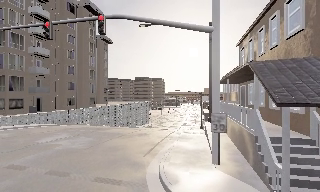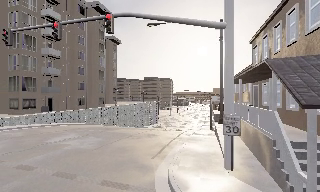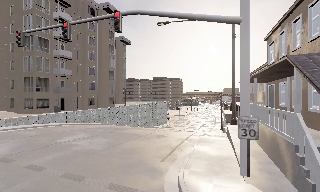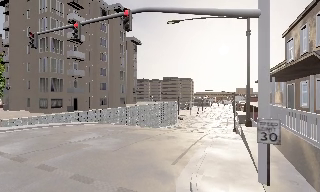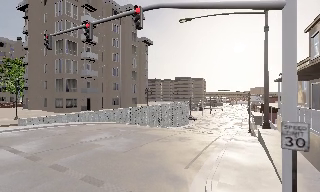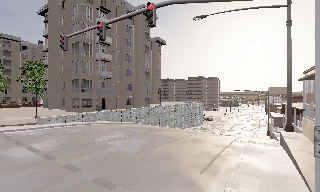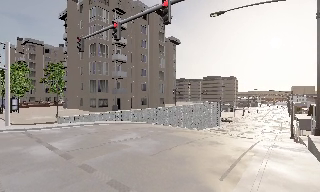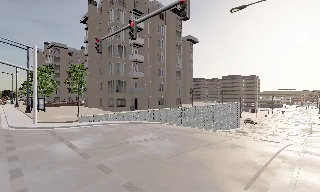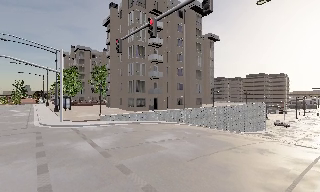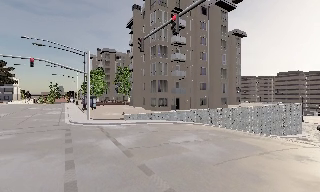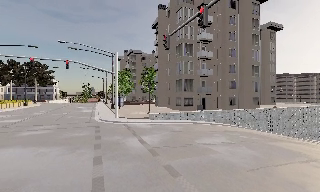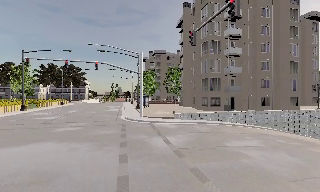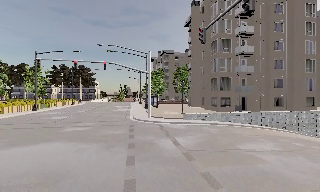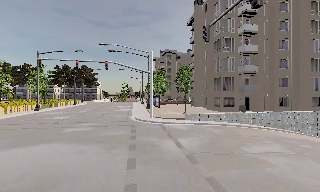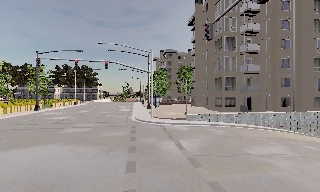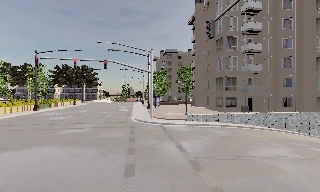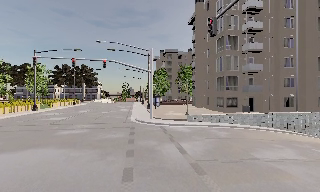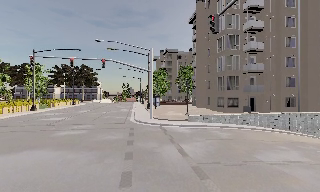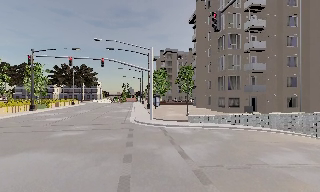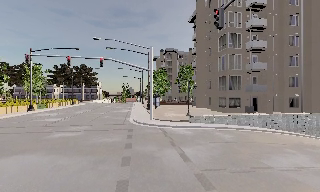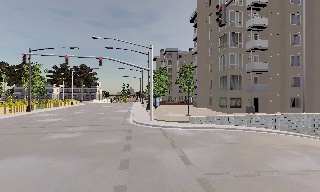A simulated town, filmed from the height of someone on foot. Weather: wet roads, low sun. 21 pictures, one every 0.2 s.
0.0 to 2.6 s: The camera swings to its left by about 65 degrees, and the scene slides to the right. It travels forward, about 3.5 m.
2.6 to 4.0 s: The camera travels forward, about 2 m, so what stands in front looms larger.
The film runs forward here.
